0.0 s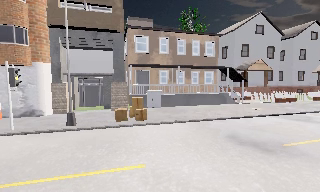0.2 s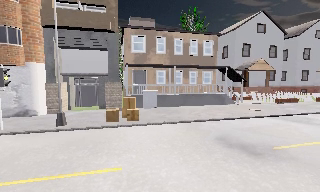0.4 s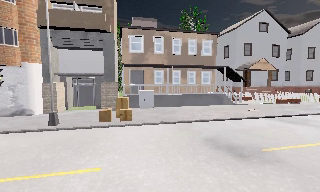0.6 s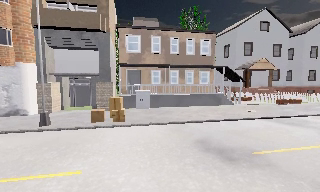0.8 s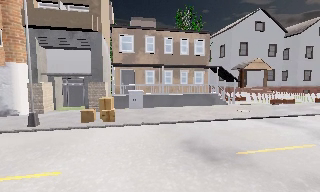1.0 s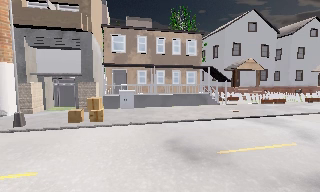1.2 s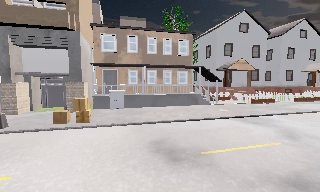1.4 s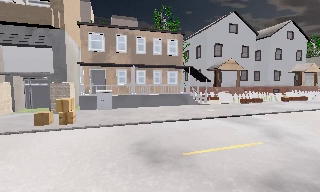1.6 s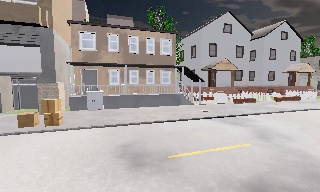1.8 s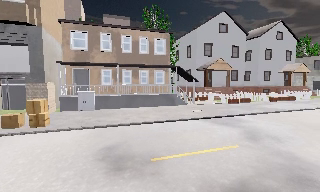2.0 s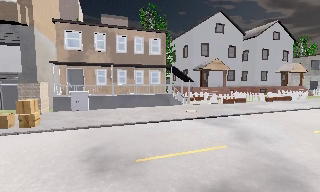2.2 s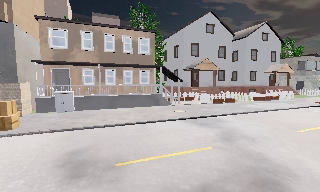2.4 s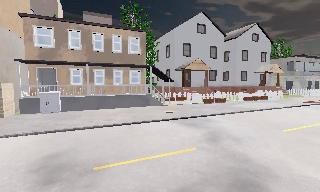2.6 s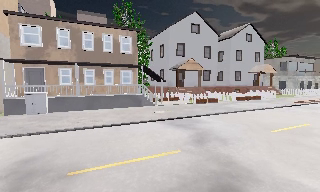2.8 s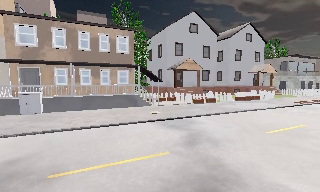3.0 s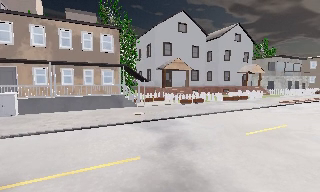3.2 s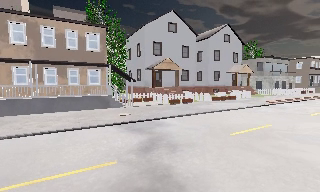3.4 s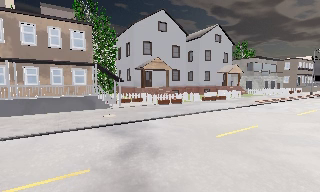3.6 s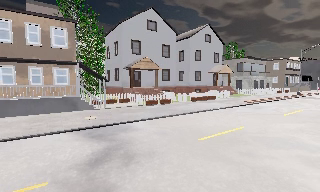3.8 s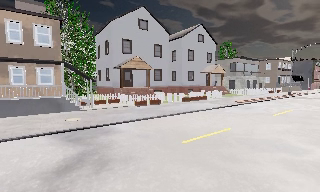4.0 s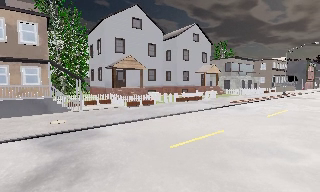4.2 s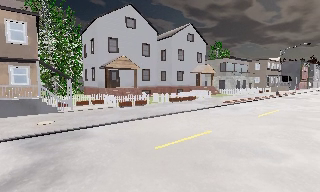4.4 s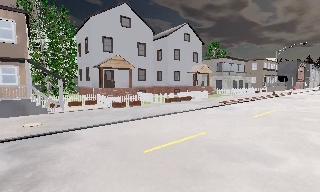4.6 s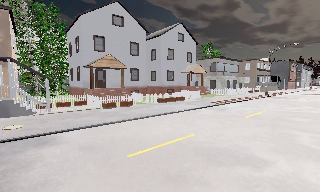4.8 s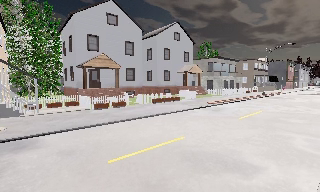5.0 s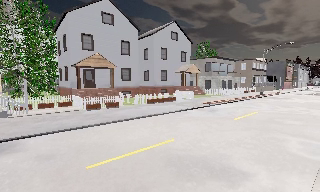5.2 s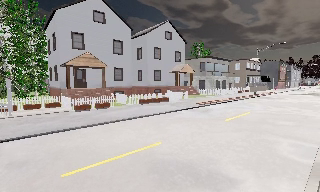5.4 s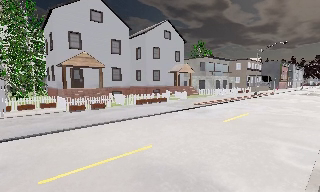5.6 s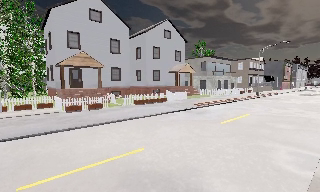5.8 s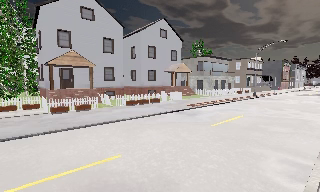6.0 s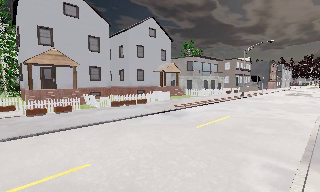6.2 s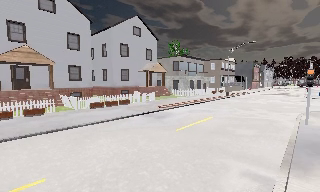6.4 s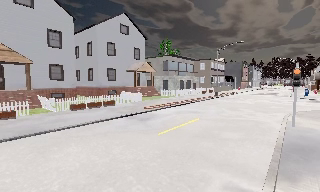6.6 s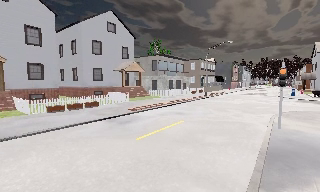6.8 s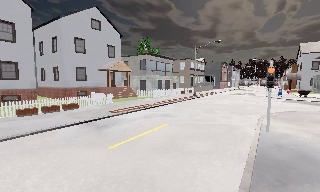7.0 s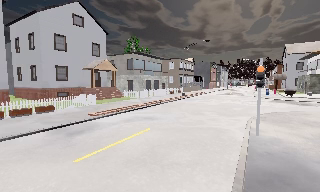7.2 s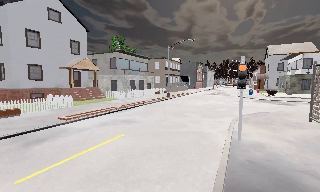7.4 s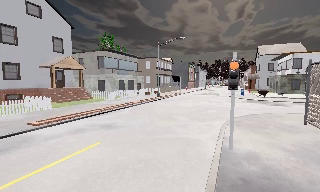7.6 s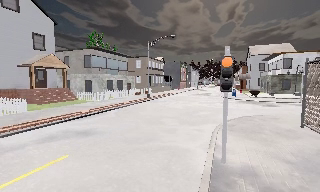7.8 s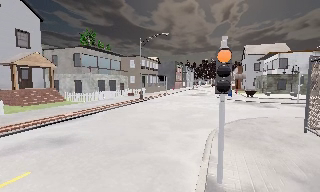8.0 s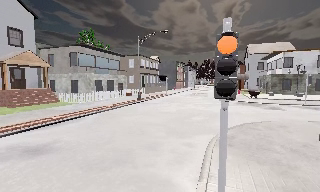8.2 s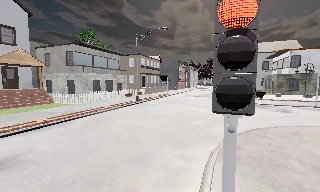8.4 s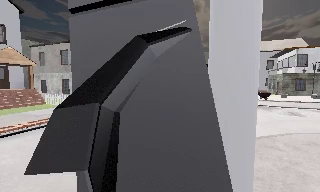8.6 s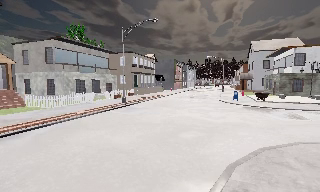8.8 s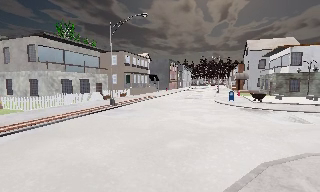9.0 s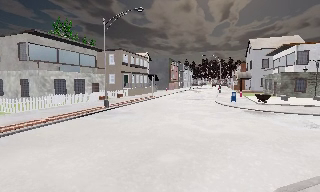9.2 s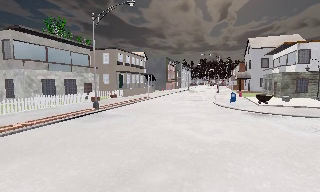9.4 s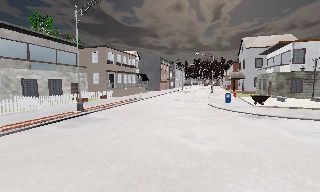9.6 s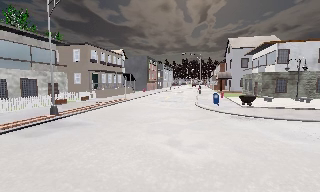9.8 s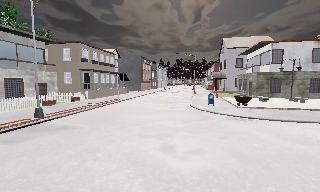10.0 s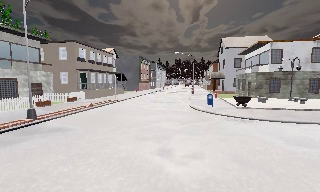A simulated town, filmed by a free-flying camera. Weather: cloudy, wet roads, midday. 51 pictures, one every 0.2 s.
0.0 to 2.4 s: The camera travels to its right, about 6 m, so close, fixed things drift to the left.
2.4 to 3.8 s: The camera pans to its right, which is clockwise from overhead, by about 10 degrees. It travels to its right and forward, about 4 m, so close, fixed things drift to the left.
3.8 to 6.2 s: The camera swings to its right by about 10 degrees, and the scene slides to the left. It travels to its right and forward, about 7 m, so close, fixed things drift to the left.
6.2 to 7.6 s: The camera pans to its right, which is clockwise from overhead, by about 20 degrees. It travels forward and to its right, about 6 m, so what stands in front looms larger.
7.6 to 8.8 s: The camera travels forward, about 7 m, so what stands in front looms larger.
8.8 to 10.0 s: The camera travels forward, about 5 m, so what stands in front looms larger. It loses speed.
The film runs forward here.
